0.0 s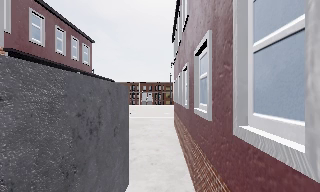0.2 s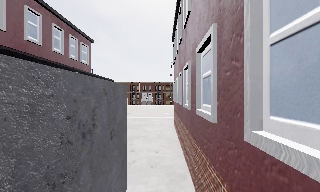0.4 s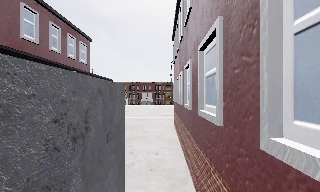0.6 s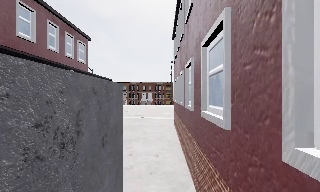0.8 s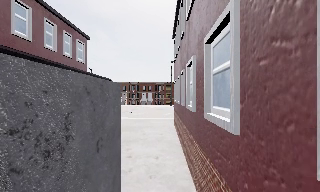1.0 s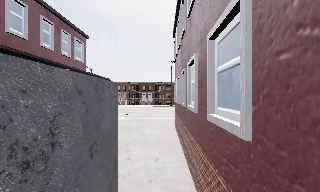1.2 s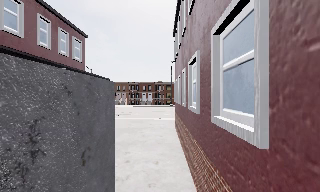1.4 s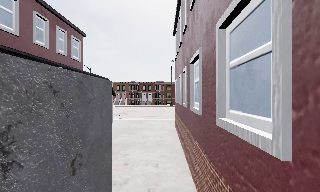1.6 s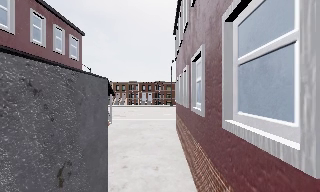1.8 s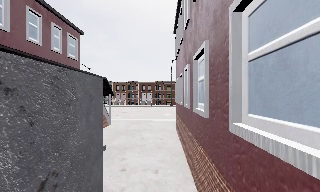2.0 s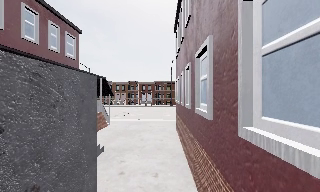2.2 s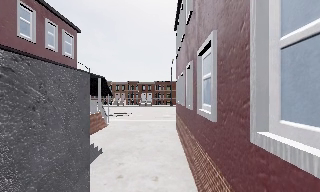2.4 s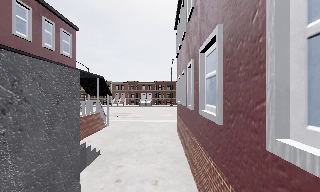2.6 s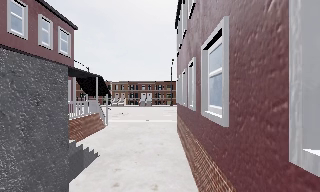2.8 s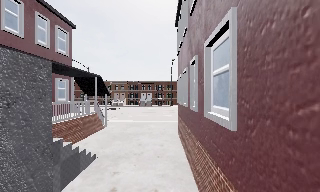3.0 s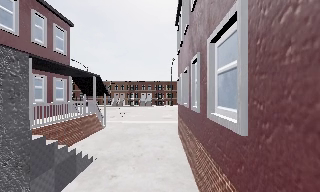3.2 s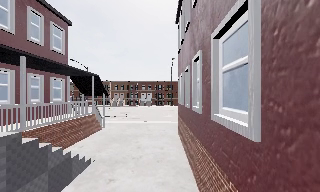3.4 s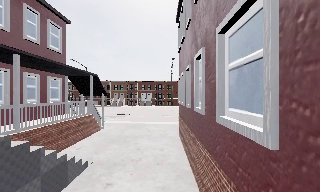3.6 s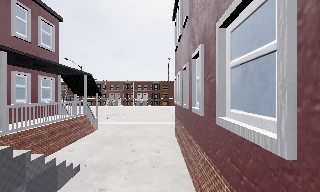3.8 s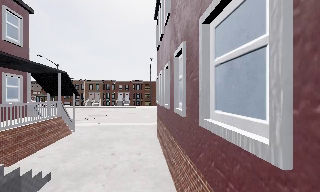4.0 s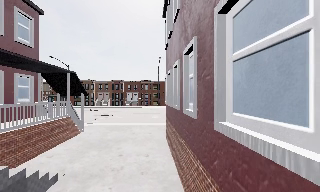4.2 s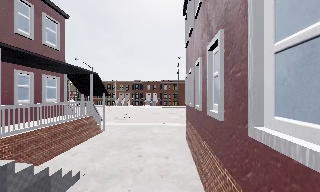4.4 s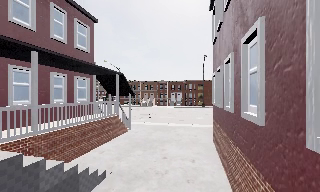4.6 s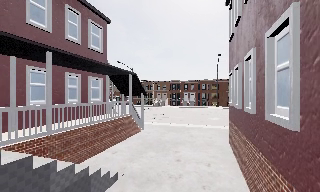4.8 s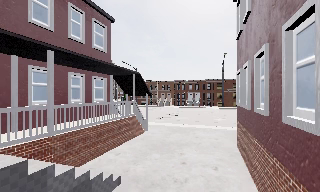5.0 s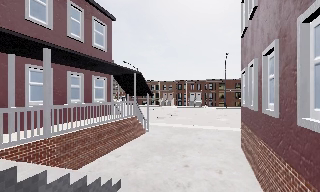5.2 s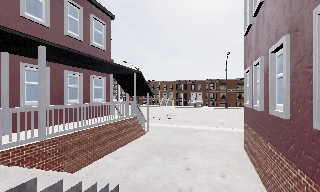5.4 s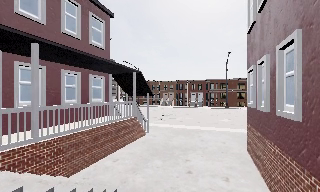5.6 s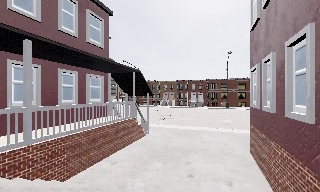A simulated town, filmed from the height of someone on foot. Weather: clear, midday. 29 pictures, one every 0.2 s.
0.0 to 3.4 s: The camera travels forward, about 4 m, so what stands in front looms larger.
3.4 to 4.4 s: The scene slides to the right, as the camera pans about 10 degrees to its left. It travels forward, about 1 m, so what stands in front looms larger.
4.4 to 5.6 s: The camera travels forward, about 1.5 m, so what stands in front looms larger.
The film runs forward here.
